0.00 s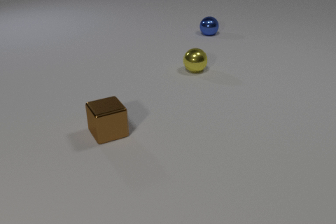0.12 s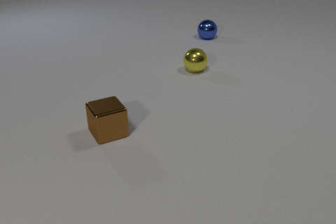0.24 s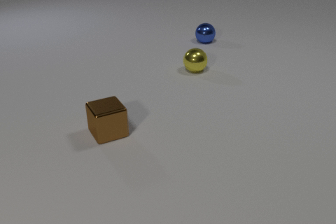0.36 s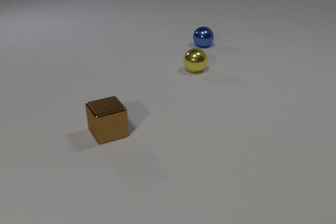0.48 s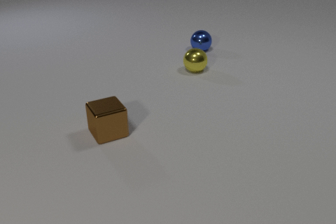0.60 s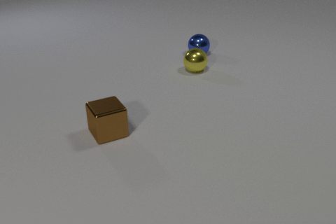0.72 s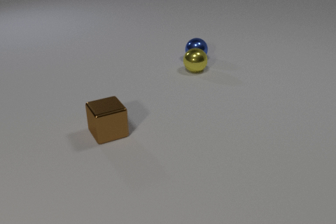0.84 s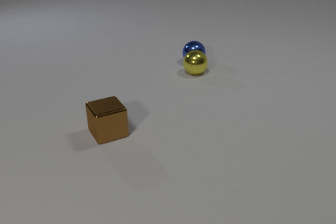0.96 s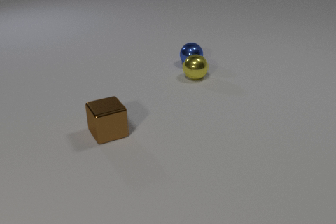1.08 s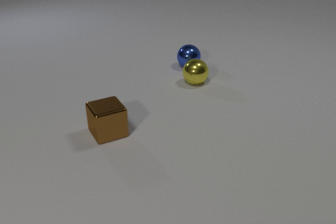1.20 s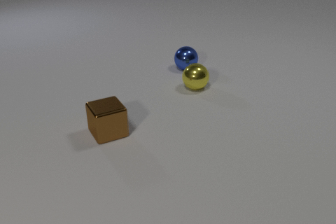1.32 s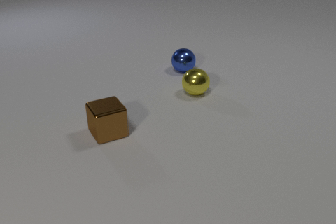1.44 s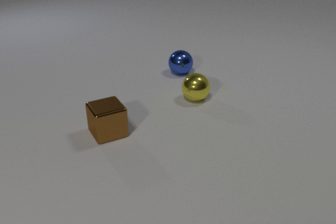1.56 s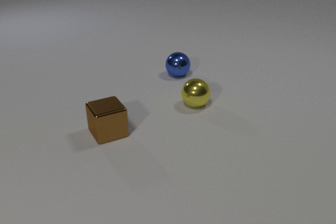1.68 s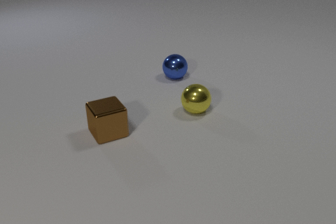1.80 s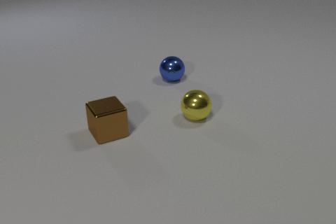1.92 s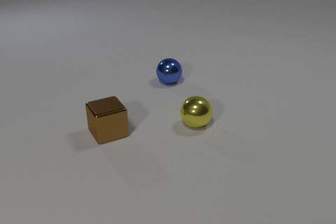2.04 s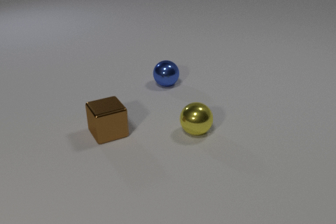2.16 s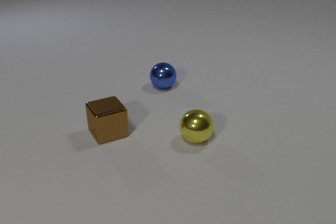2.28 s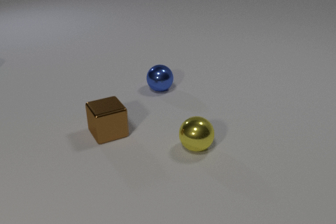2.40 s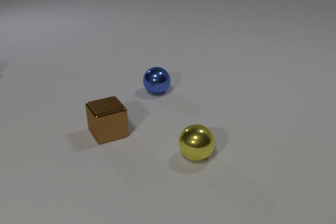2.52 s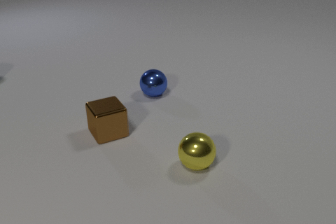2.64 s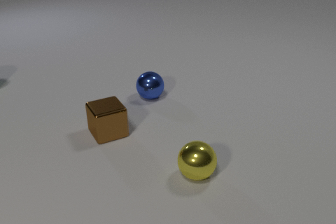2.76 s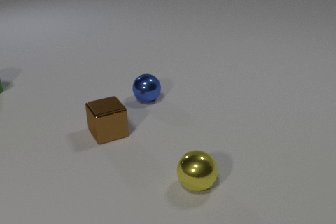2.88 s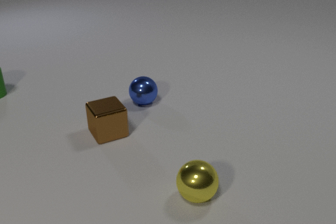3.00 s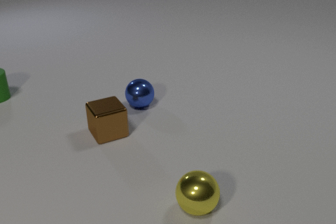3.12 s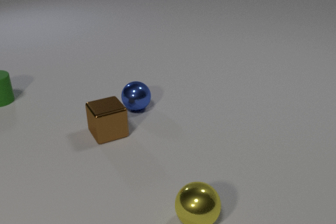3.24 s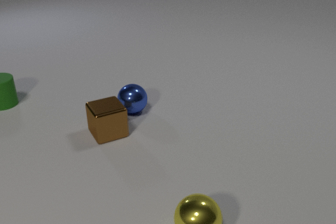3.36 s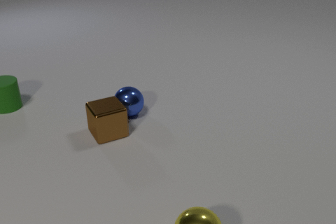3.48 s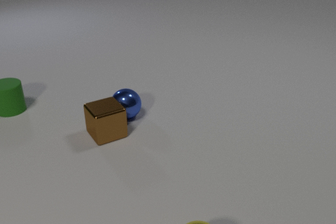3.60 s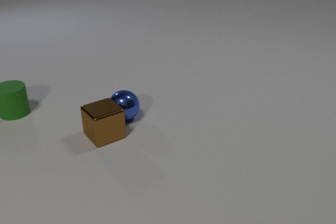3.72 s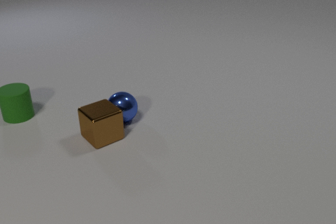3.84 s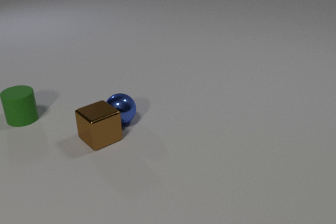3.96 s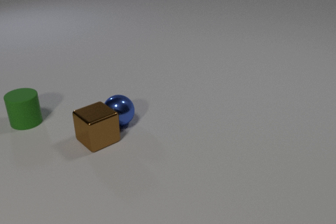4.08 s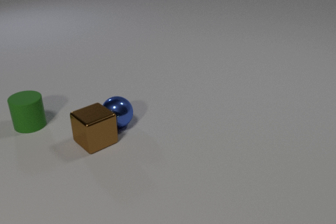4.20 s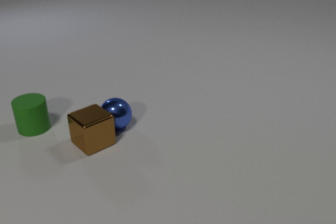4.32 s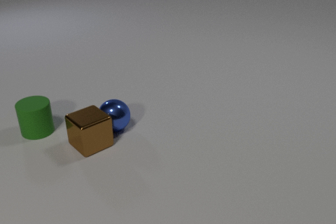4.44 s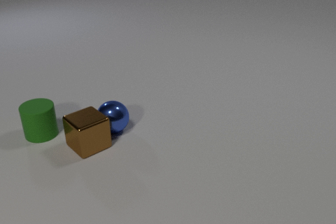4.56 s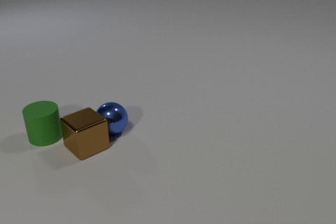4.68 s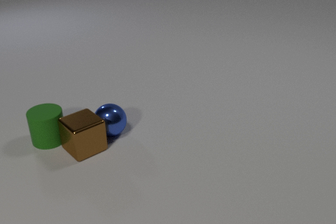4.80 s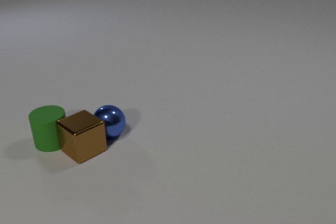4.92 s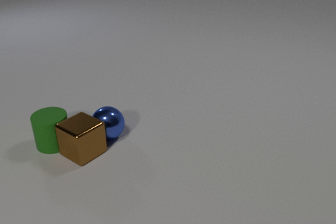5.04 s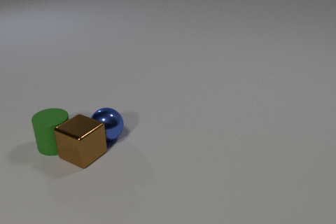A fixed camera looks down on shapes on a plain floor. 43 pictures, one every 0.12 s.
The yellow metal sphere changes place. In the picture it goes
toward the camera.
The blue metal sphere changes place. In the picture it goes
toward the camera.
0.00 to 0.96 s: The blue metal sphere rolls toward the camera. The yellow metal sphere rolls toward the camera. The blue metal sphere and the yellow metal sphere collide.
0.96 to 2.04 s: The blue metal sphere rolls toward the camera and to the left. The yellow metal sphere rolls toward the camera.
2.04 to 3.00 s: The blue metal sphere rolls toward the camera and to the left. The yellow metal sphere rolls toward the camera. The green rubber cylinder comes in at the left edge, slides toward the camera.
3.00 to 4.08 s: The blue metal sphere rolls toward the camera and to the left. The yellow metal sphere rolls toward the camera, leaves at the bottom edge. The brown metal cube slides toward the camera and to the left. The green rubber cylinder slides toward the camera and to the right. The blue metal sphere and the brown metal cube collide.
4.08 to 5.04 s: The blue metal sphere rolls toward the camera and to the left. The brown metal cube slides toward the camera and to the left. The green rubber cylinder slides toward the camera and to the right. The brown metal cube and the green rubber cylinder collide.
What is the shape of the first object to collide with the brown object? sphere.
Are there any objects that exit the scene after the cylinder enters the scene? yes.
What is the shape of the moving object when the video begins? sphere.
